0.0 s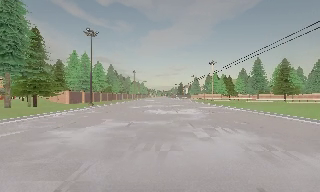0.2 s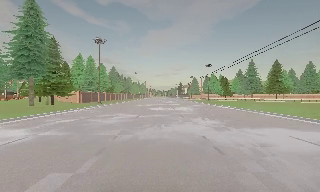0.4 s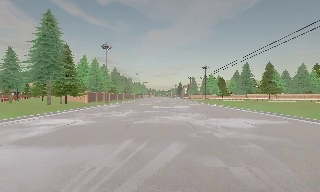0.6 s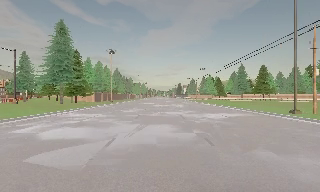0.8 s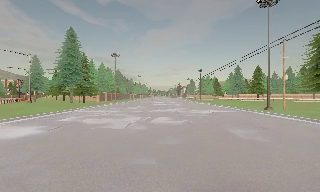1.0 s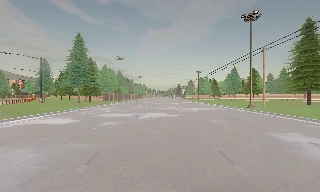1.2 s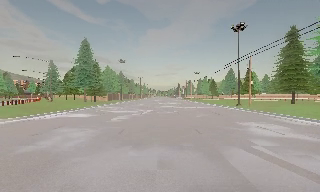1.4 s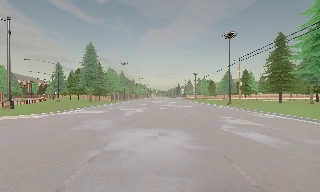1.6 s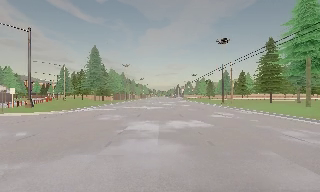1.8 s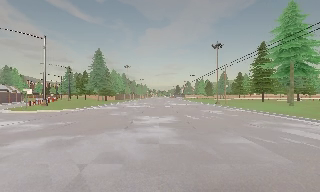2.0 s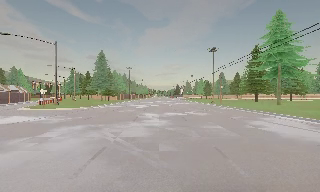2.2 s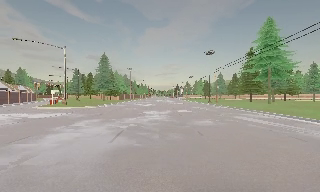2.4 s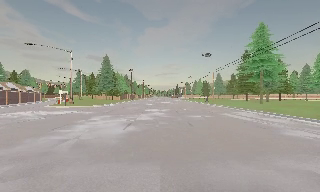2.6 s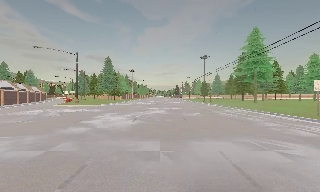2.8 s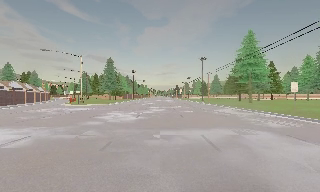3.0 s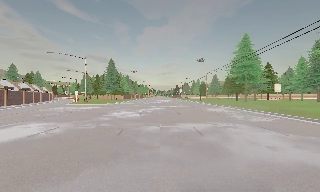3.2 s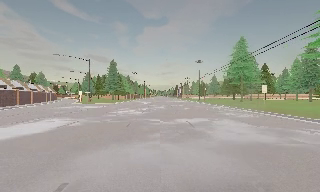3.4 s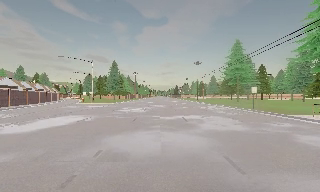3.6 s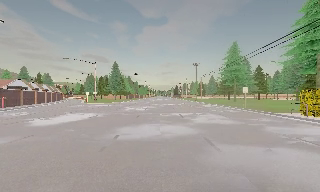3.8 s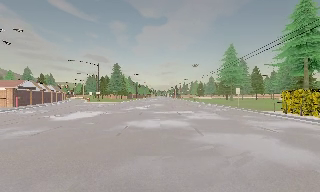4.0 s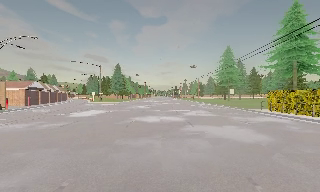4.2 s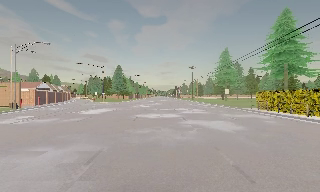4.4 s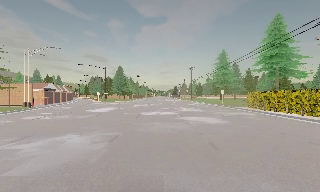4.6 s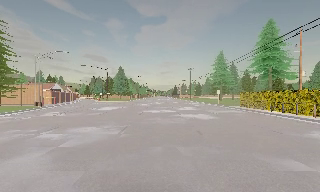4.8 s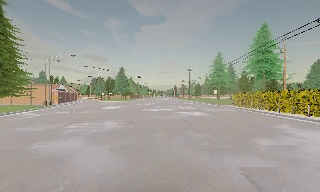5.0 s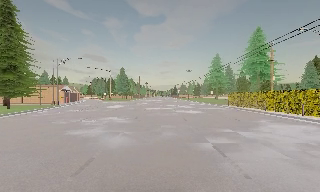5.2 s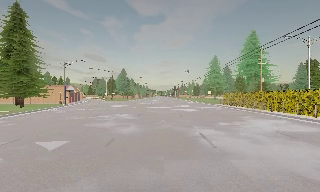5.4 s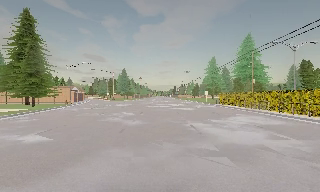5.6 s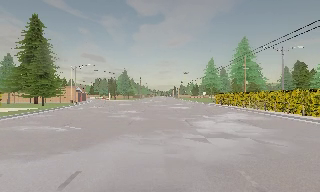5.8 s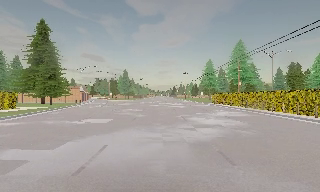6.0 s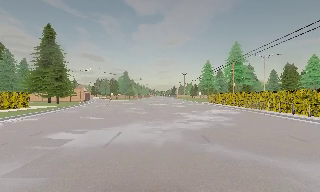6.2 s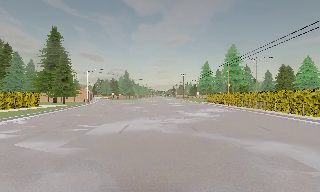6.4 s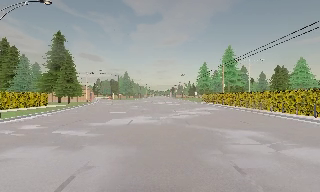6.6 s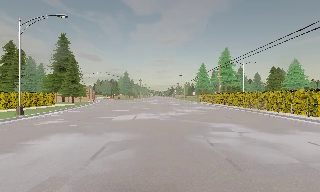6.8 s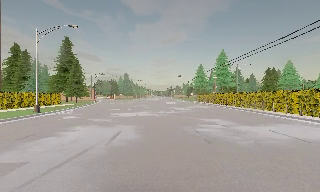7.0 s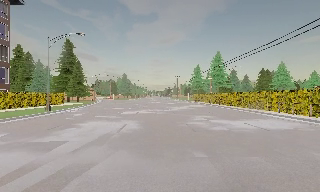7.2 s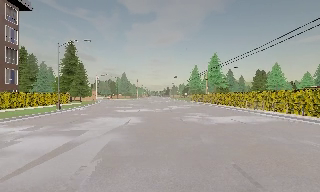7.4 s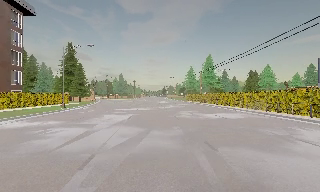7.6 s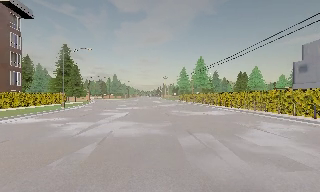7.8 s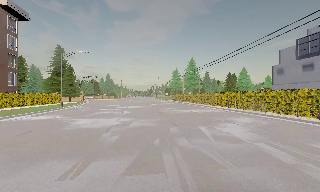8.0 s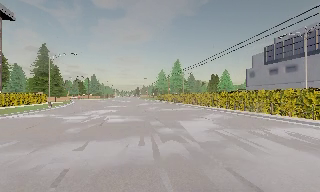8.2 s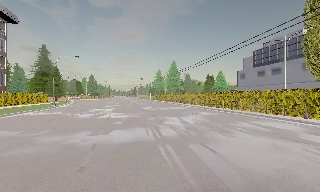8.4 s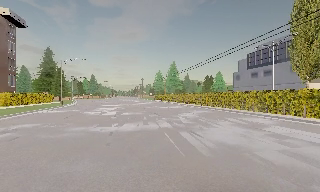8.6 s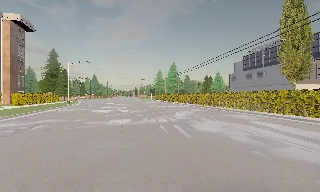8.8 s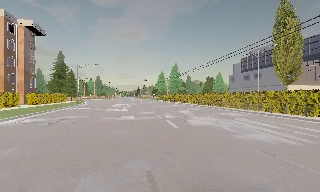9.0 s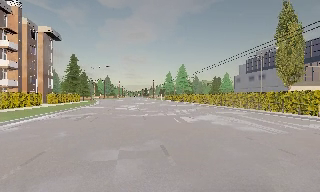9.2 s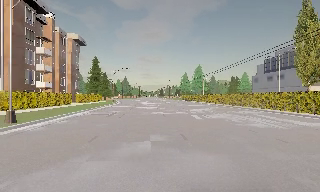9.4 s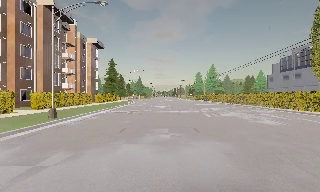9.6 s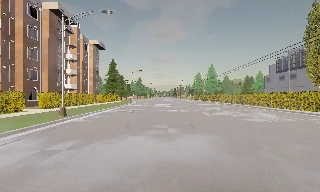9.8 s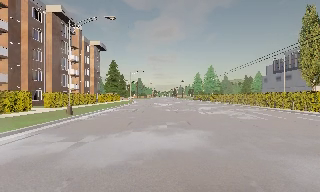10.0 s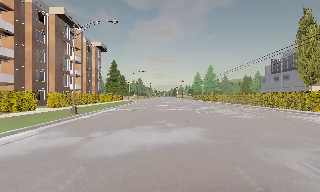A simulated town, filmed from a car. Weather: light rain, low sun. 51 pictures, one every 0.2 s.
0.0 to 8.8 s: The camera pans to its right, which is clockwise from overhead, by about 15 degrees. It travels backward, about 95 m, so what stands in front gets smaller.
8.8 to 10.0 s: The scene slides to the right, as the camera pans about 15 degrees to its left. It travels backward, about 7 m, so what stands in front gets smaller. It loses speed.
The film runs backward here.
